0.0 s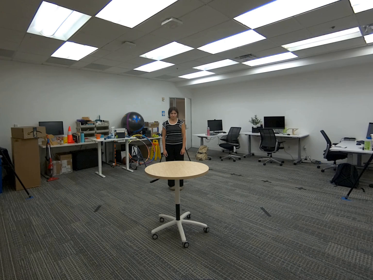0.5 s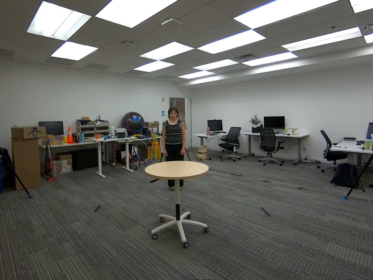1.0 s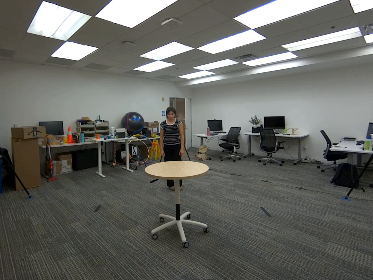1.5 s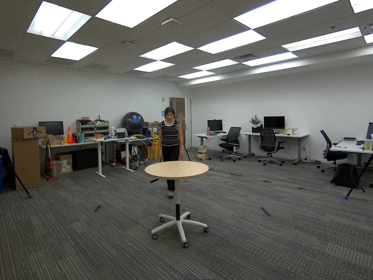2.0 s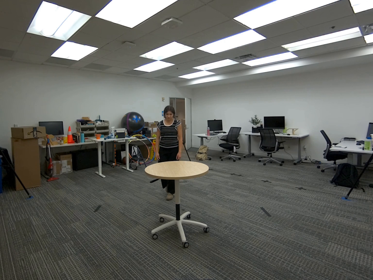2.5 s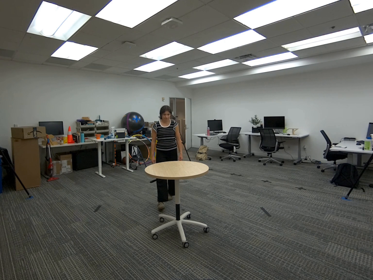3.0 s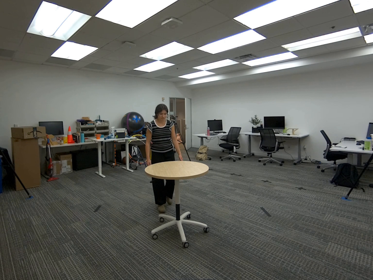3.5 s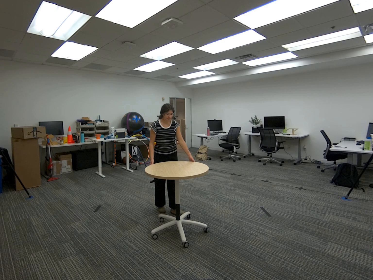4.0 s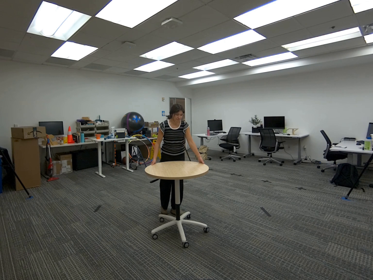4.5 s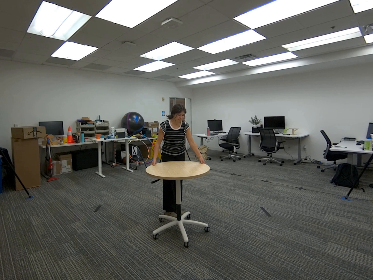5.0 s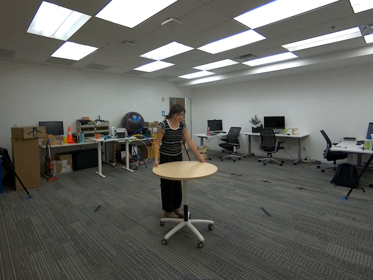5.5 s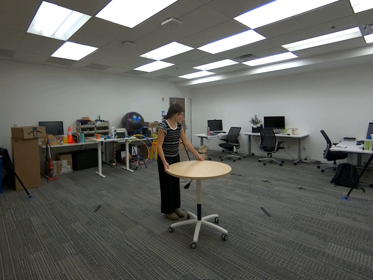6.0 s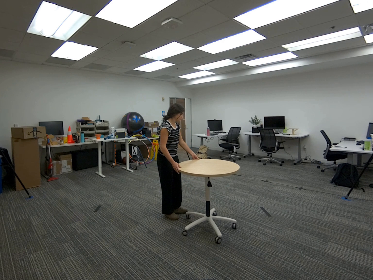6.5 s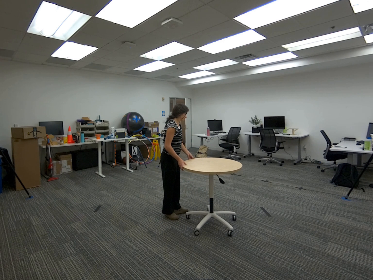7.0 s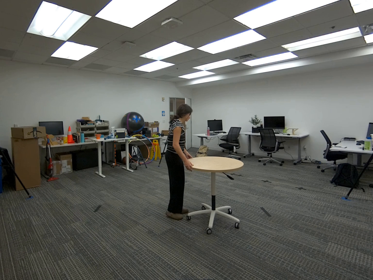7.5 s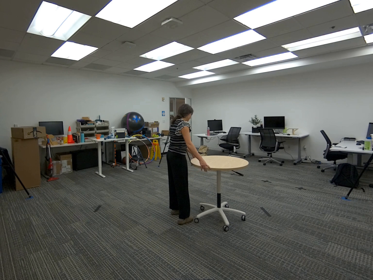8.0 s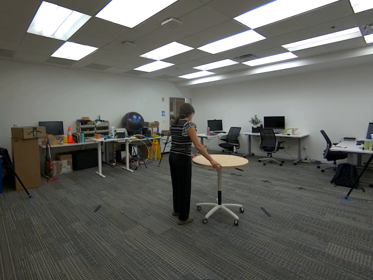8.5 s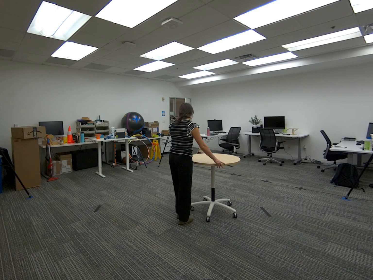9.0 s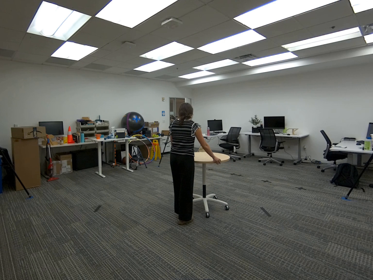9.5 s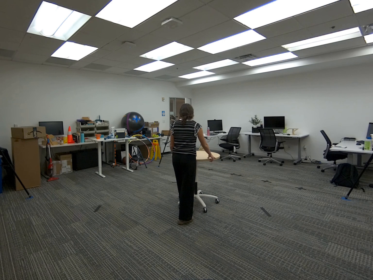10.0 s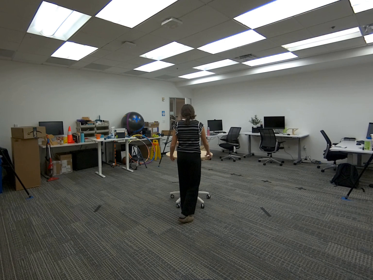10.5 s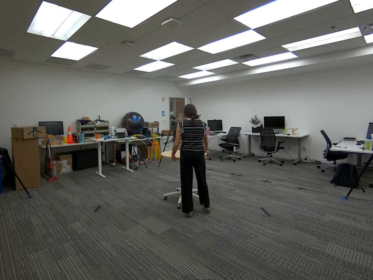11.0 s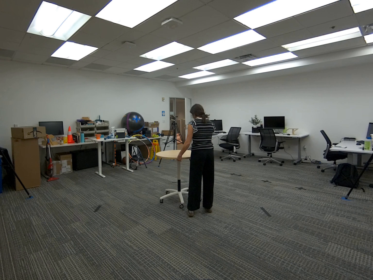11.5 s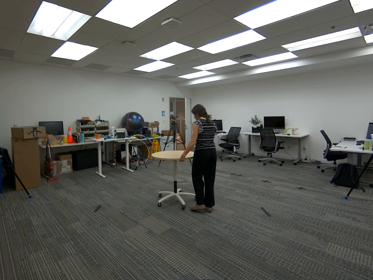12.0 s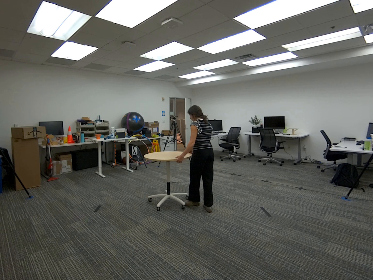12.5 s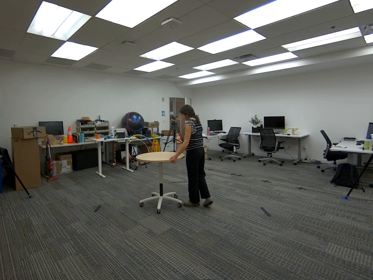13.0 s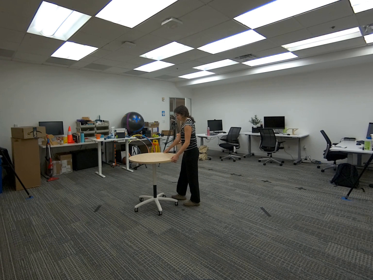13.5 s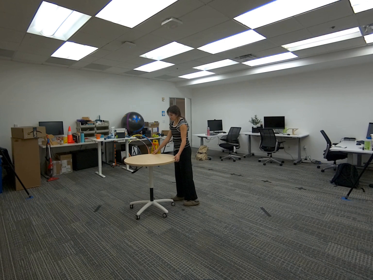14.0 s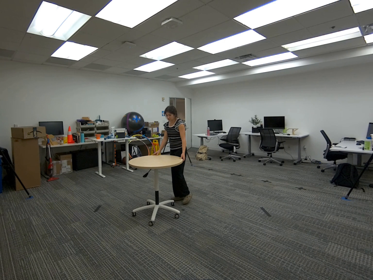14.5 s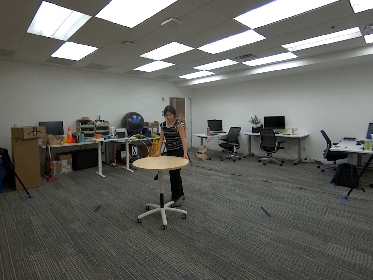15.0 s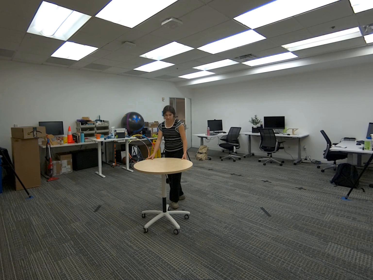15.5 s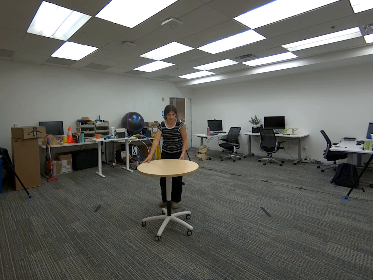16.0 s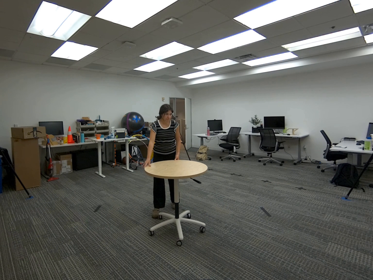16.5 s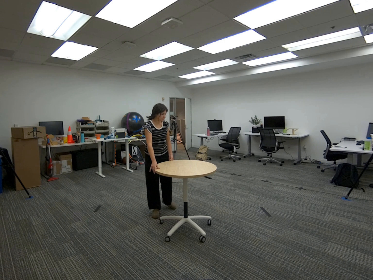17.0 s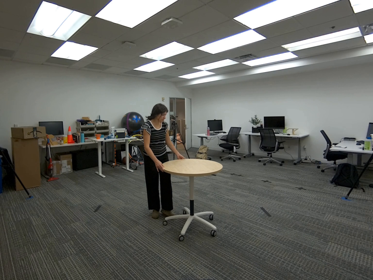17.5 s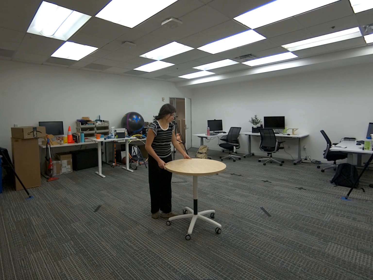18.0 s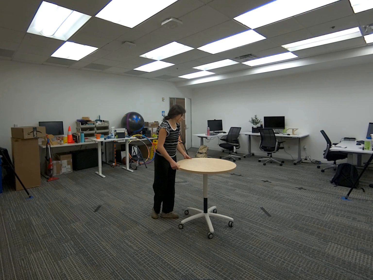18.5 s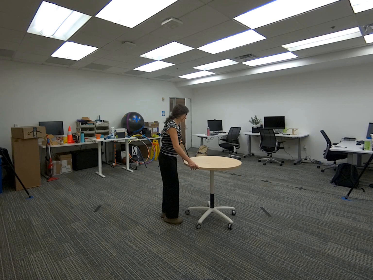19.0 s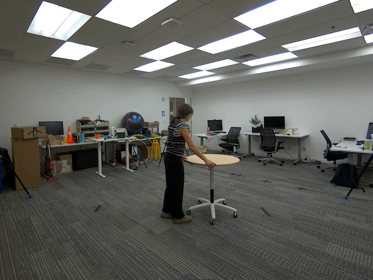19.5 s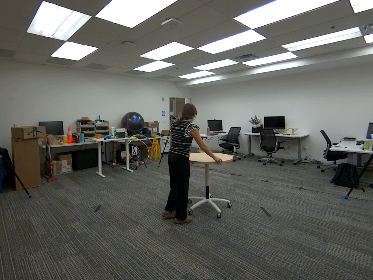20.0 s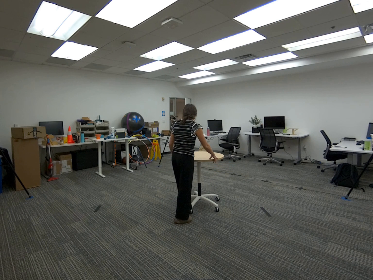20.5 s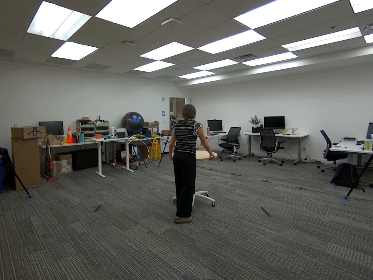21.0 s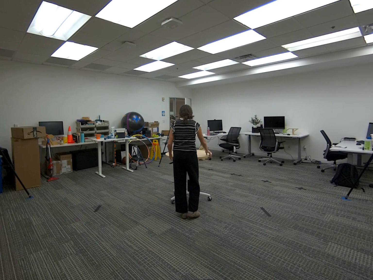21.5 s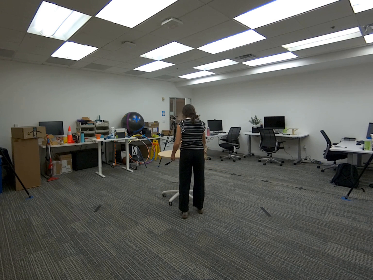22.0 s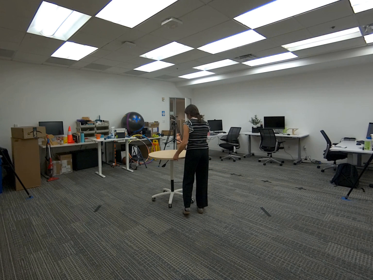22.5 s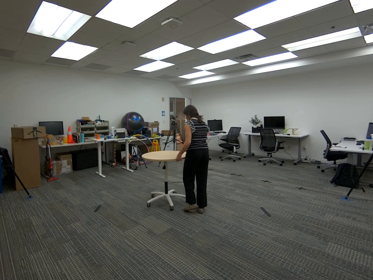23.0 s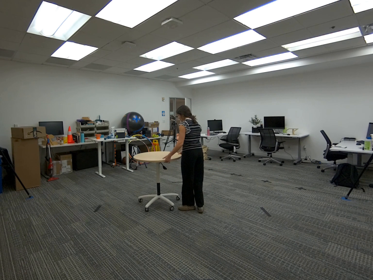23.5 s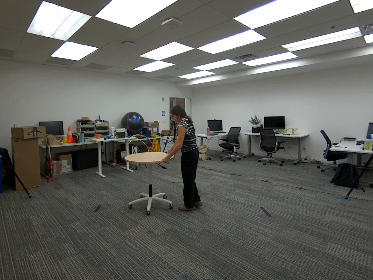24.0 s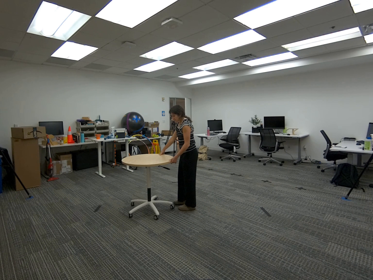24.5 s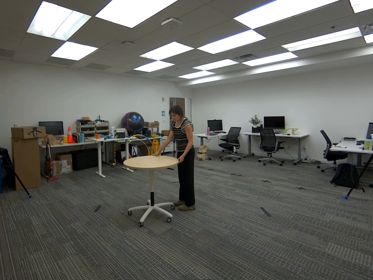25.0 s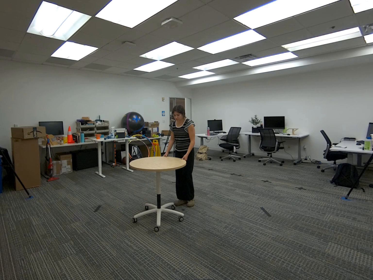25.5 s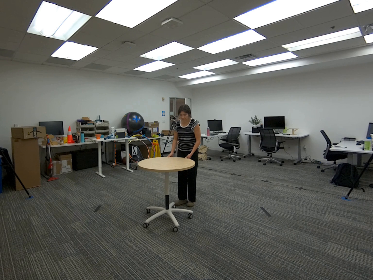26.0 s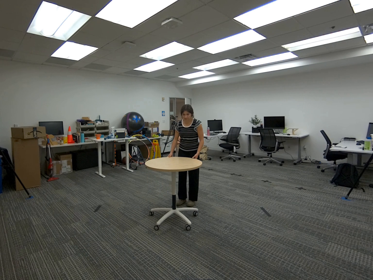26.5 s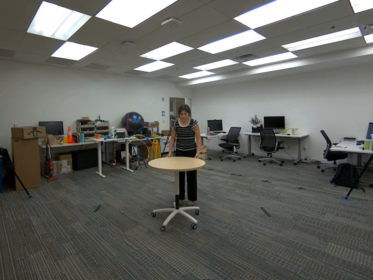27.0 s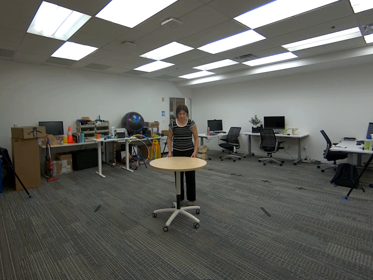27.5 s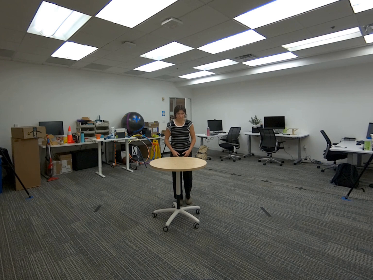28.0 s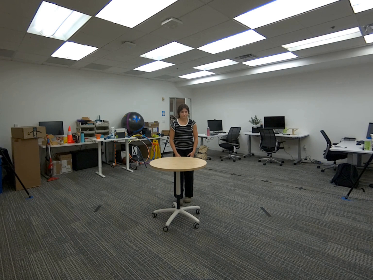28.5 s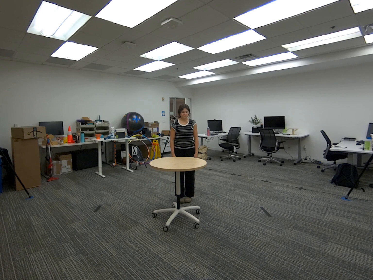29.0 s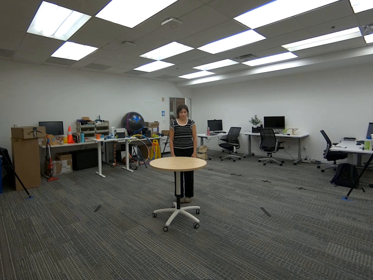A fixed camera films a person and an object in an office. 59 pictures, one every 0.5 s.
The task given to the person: Walk to the round table, grab the table with both hands, and spin the table around the bounding area.
